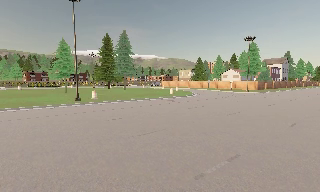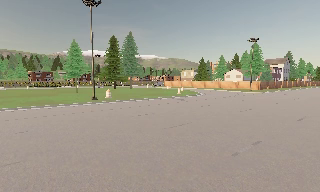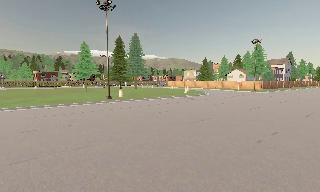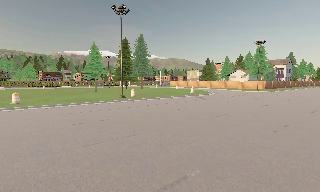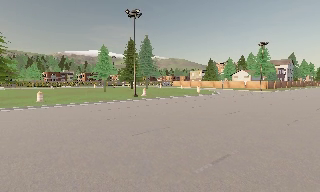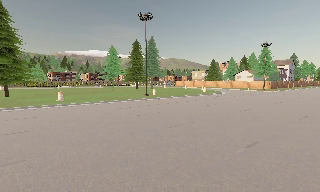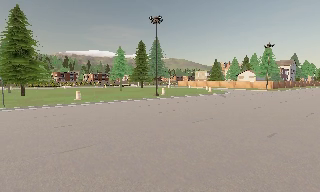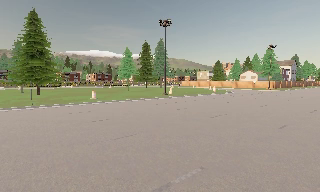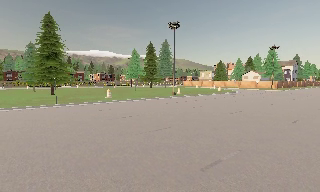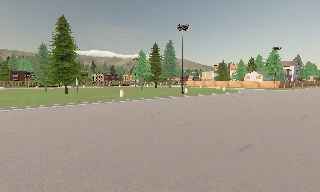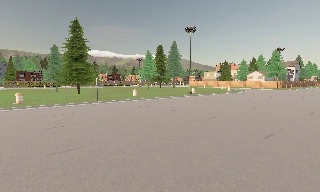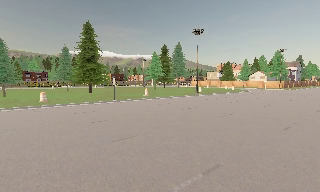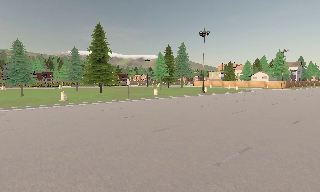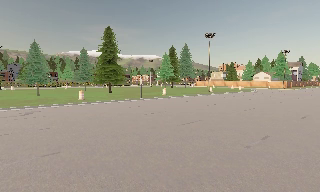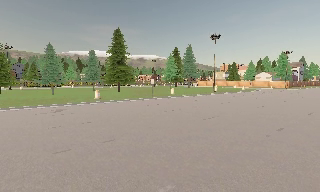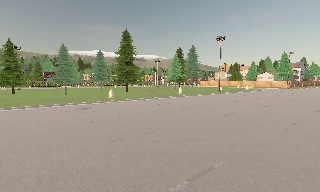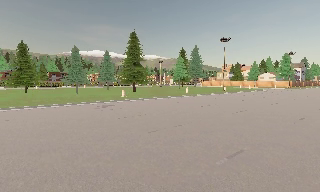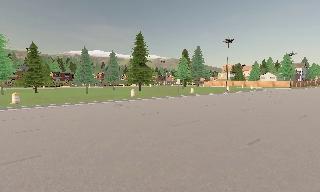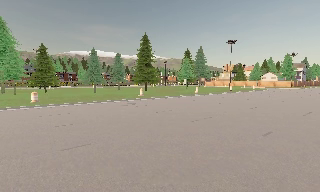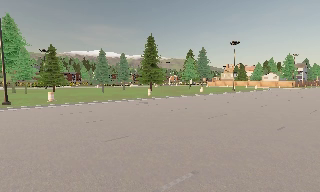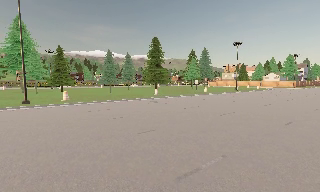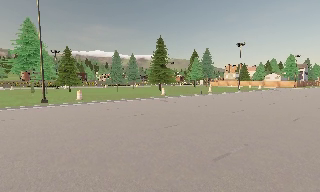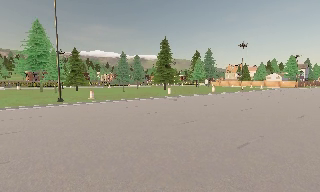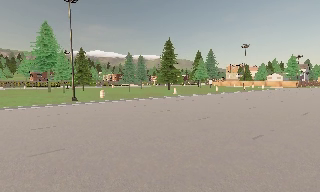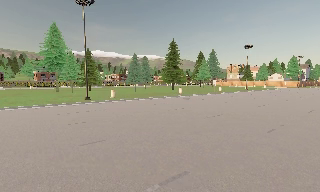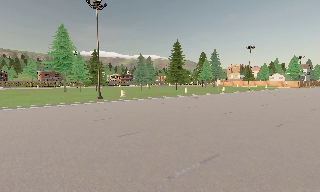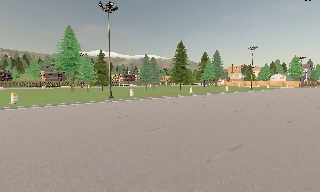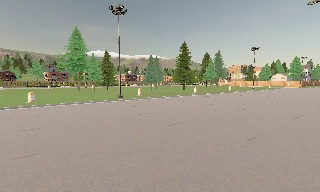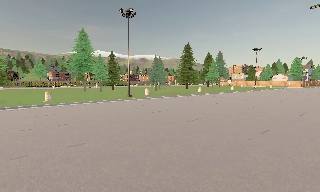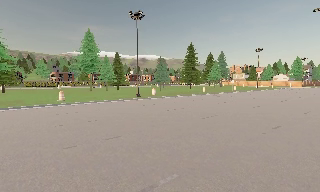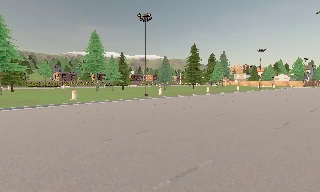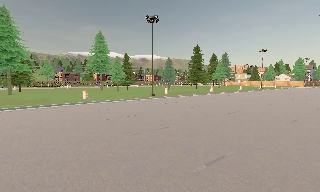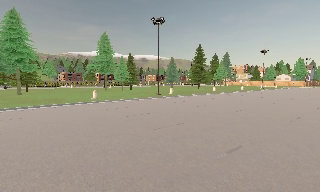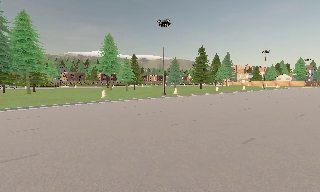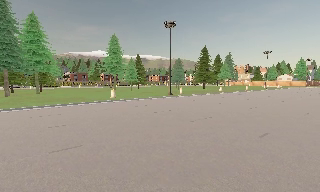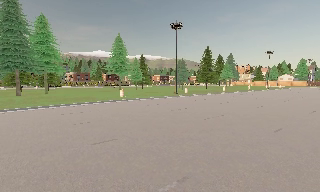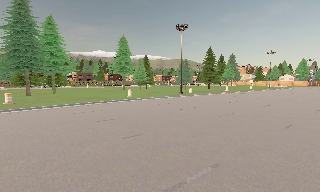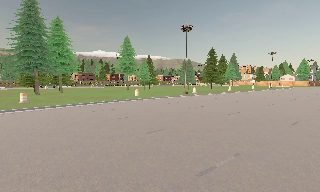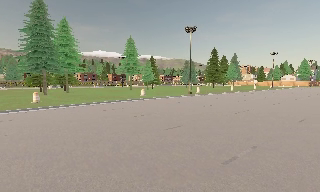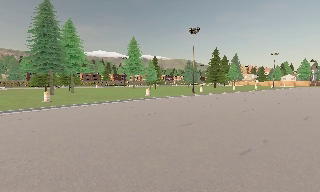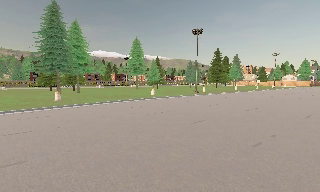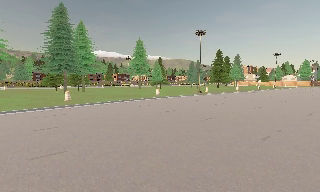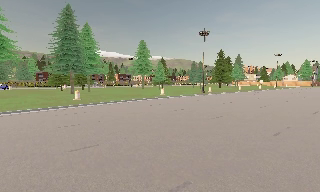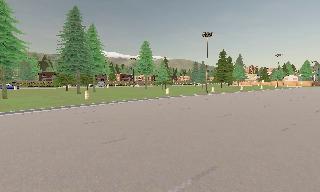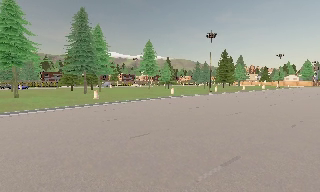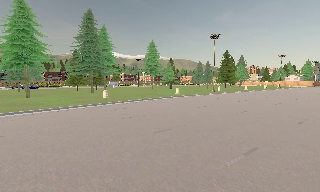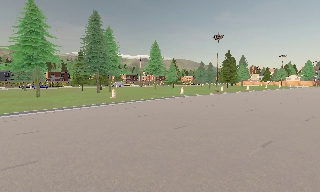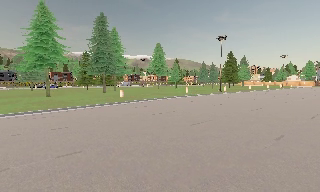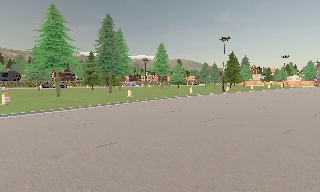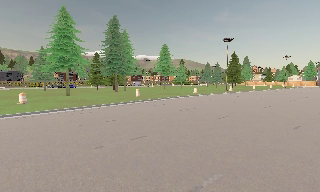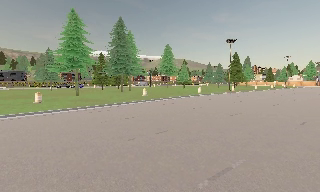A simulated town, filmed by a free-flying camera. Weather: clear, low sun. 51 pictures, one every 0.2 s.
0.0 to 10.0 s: The camera travels to its left and backward, about 75 m, so close, fixed things drift to the right. It loses speed.
The film runs backward here.
